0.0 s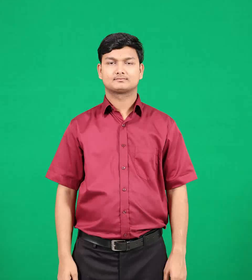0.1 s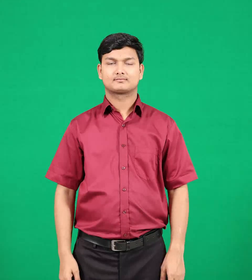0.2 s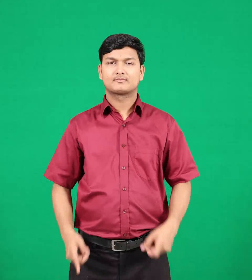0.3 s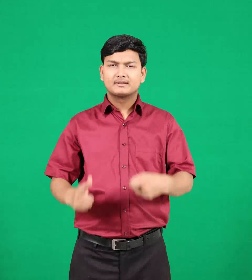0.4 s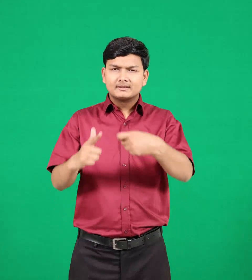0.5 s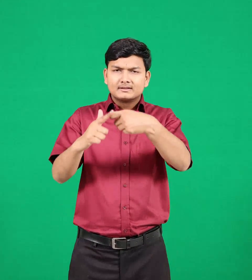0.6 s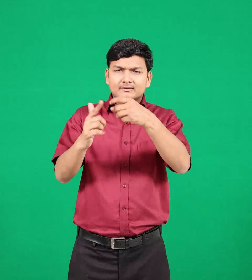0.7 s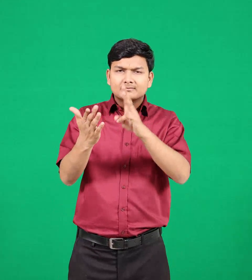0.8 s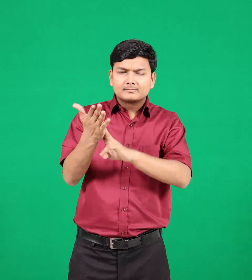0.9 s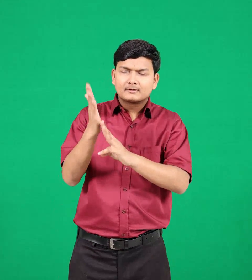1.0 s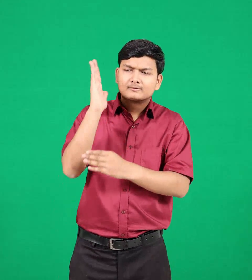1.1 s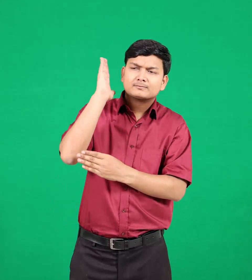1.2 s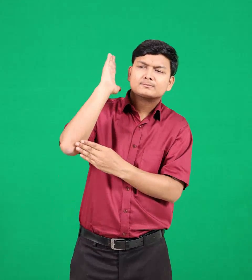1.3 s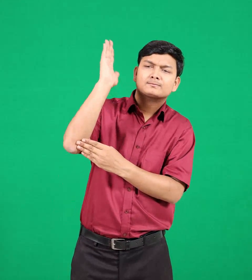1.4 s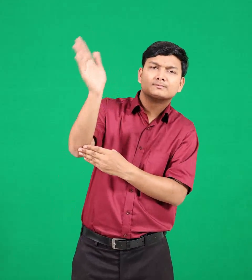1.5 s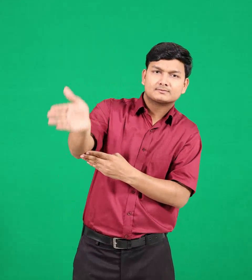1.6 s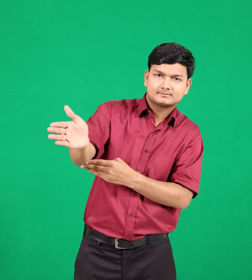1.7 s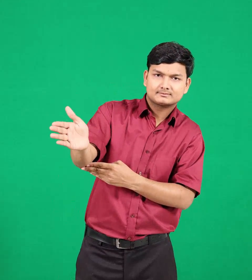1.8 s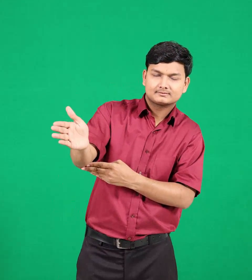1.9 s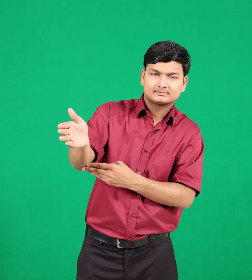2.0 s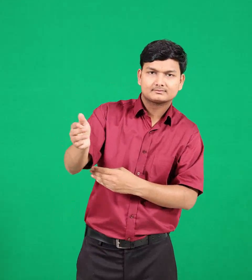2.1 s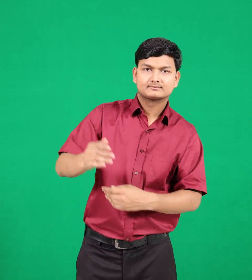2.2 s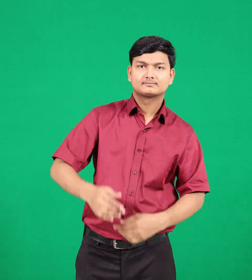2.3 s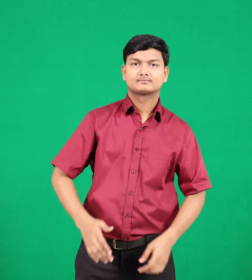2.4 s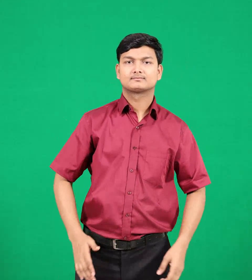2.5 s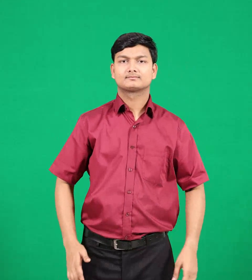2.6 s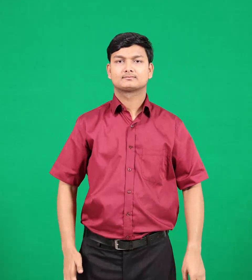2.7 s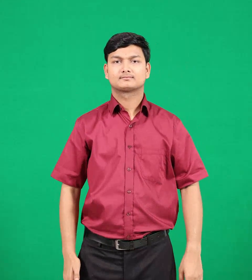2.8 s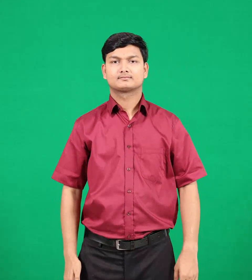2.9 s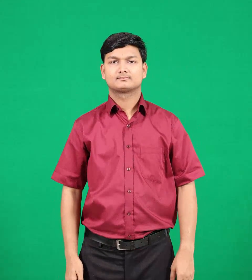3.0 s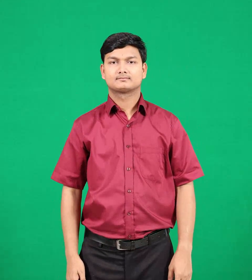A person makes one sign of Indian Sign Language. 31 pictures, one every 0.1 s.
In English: kilometer
